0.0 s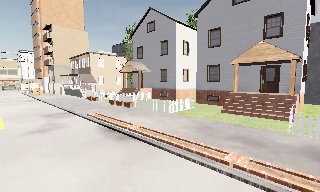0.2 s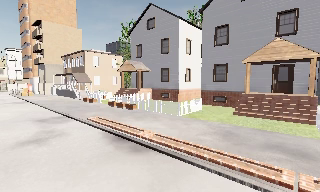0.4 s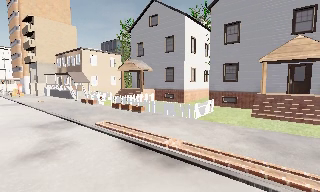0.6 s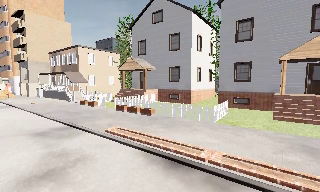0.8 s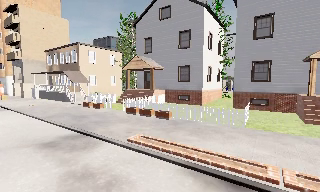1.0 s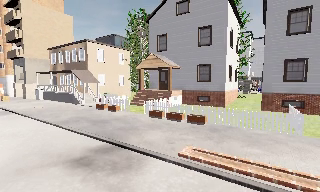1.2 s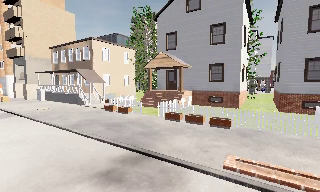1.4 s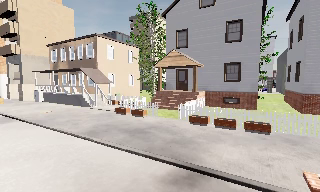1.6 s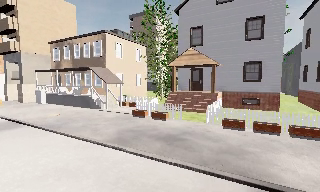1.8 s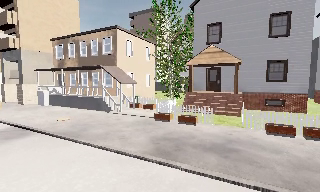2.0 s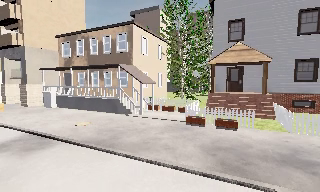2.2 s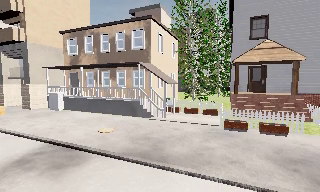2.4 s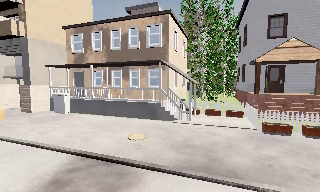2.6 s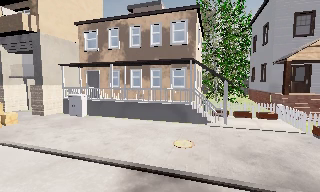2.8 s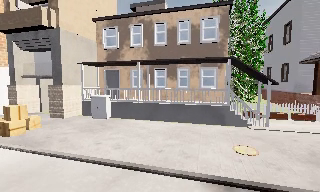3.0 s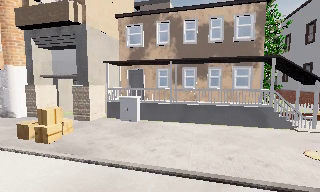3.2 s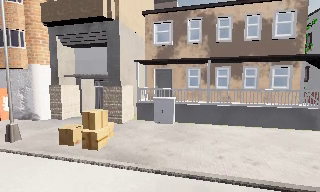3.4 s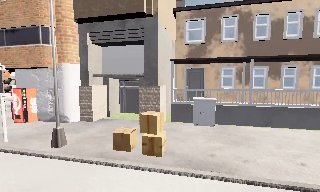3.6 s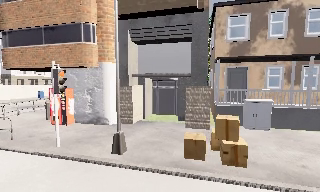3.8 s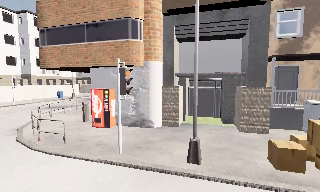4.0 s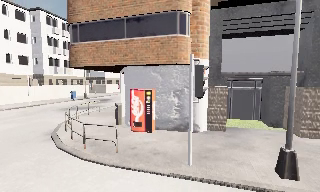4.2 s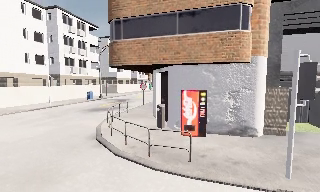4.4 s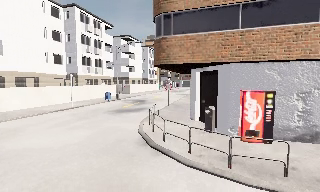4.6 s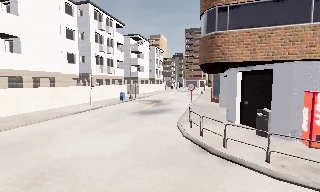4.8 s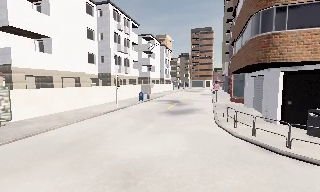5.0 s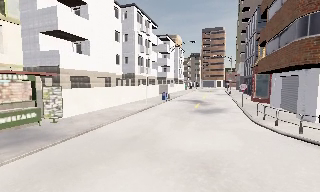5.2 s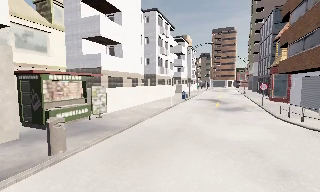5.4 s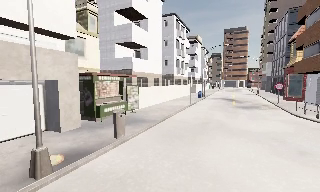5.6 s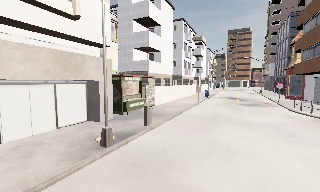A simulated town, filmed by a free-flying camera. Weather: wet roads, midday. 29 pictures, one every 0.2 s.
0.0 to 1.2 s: The camera pans to its right, which is clockwise from overhead, by about 10 degrees. It travels to its left and forward, about 11 m, so close, fixed things drift to the right.
1.2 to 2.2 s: The camera travels to its left and forward, about 11 m, so close, fixed things drift to the right.
2.2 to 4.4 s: The camera travels to its left, about 25 m, so close, fixed things drift to the right.
4.4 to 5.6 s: The camera travels to its left and backward, about 12 m, so close, fixed things drift to the right.
The film runs backward here.
